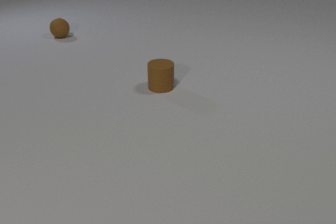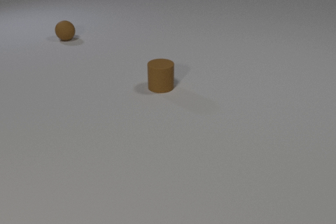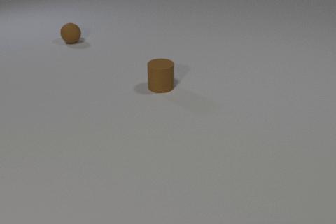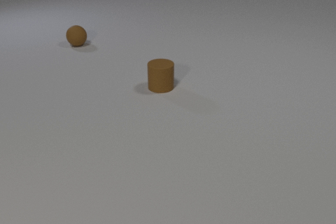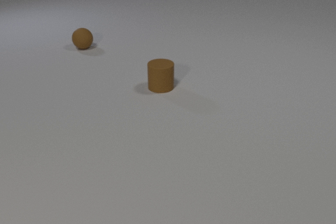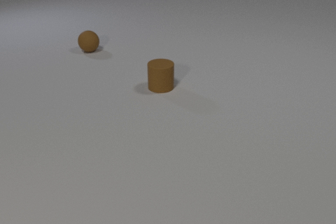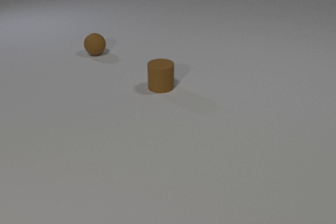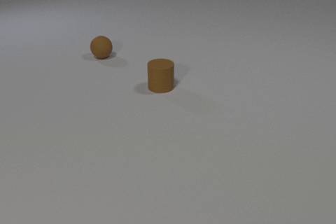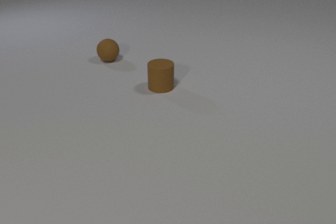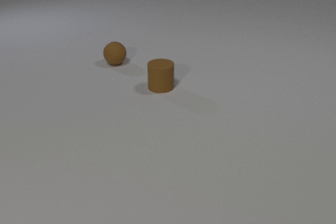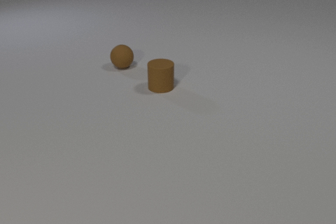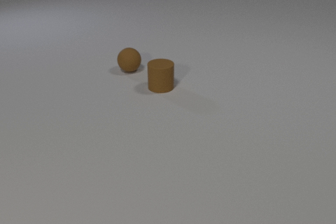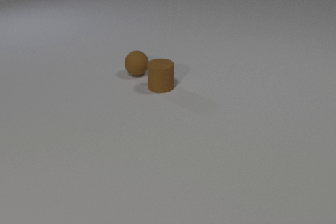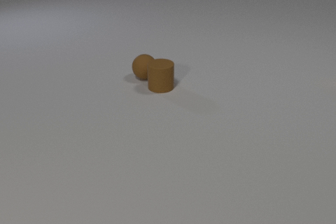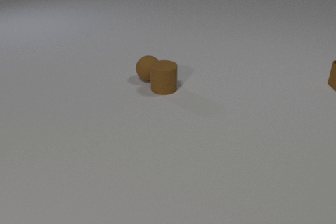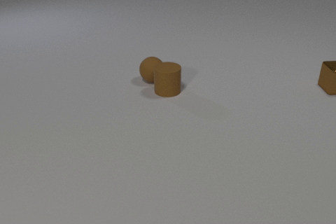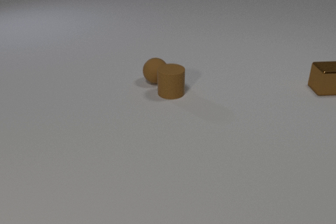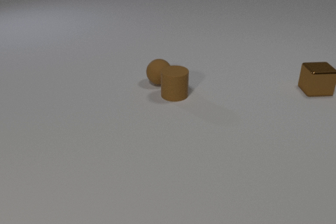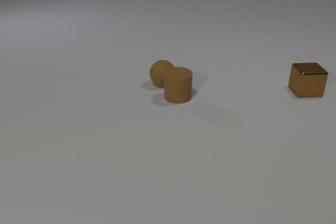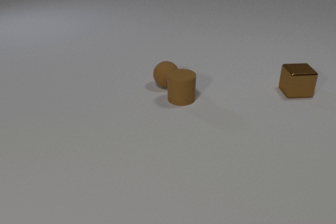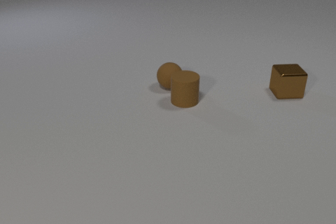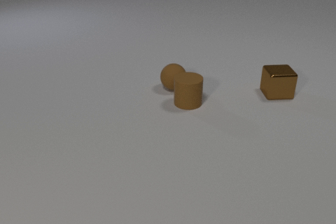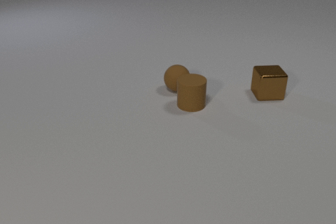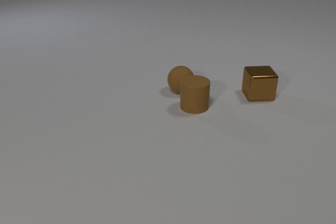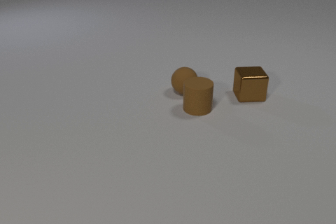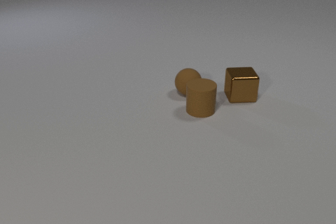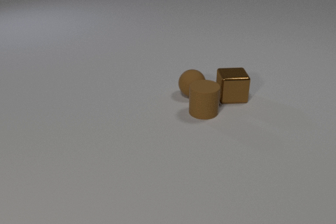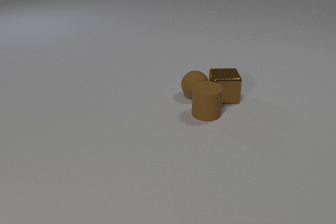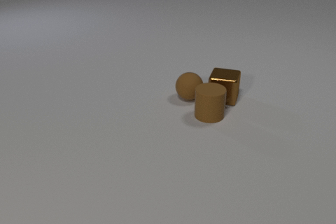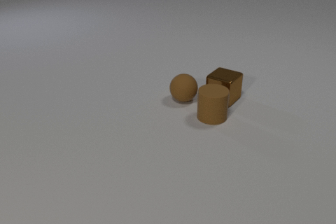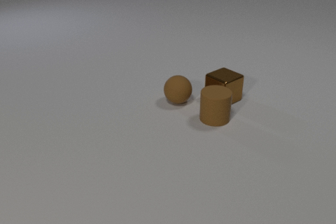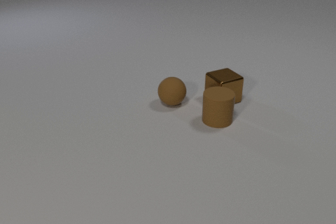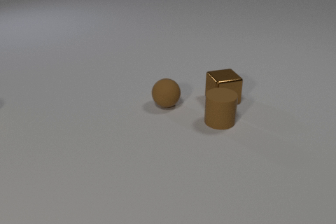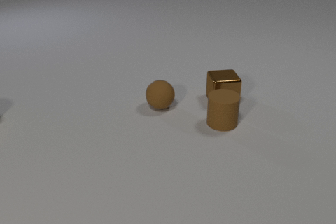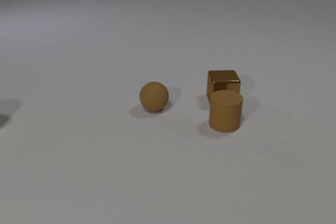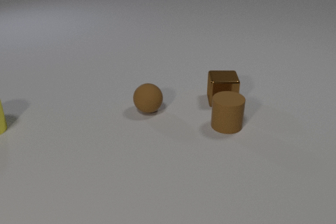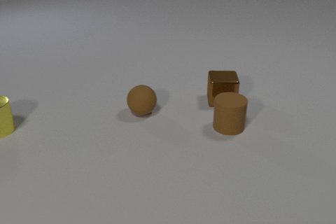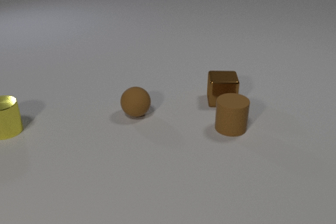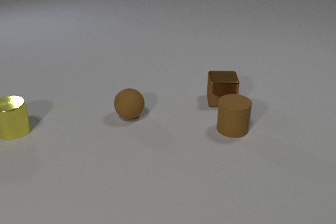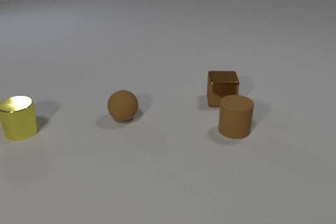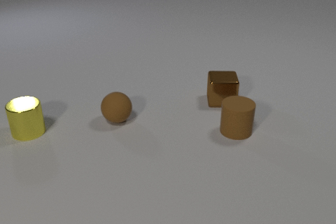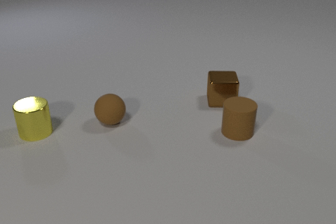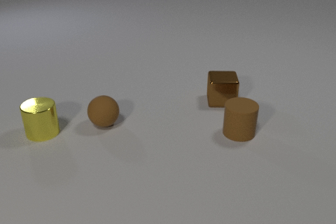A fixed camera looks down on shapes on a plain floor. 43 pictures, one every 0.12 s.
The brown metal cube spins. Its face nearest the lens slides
to the left.
The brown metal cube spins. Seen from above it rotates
clockwise.
0.00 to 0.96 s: The brown rubber sphere rolls toward the camera and to the right.
0.96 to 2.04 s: The brown rubber sphere rolls toward the camera and to the right. The brown rubber cylinder slides toward the camera and to the right. The brown metal cube comes in at the right edge, slides to the left and toward the camera. The brown rubber sphere and the brown rubber cylinder collide.
2.04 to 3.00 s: The brown rubber sphere rolls to the right and toward the camera. The brown rubber cylinder slides toward the camera and to the right. The brown metal cube slides to the left and toward the camera.
3.00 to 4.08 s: The brown rubber sphere rolls to the left and toward the camera. The brown rubber cylinder slides toward the camera and to the right. The brown metal cube slides to the left and toward the camera, spins clockwise seen from above by about 90 degrees, its near face sliding to the left. The brown rubber sphere and the brown metal cube collide.
4.08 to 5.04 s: The brown rubber sphere rolls to the left and toward the camera. The brown rubber cylinder slides to the right and toward the camera. The yellow metal cylinder comes in at the left edge, slides to the right and toward the camera.
How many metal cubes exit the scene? 0.
How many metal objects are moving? 2.
What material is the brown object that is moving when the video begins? rubber.
